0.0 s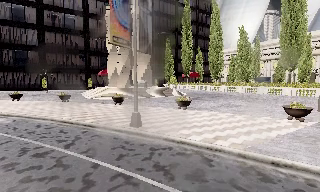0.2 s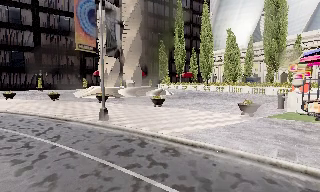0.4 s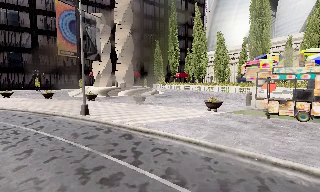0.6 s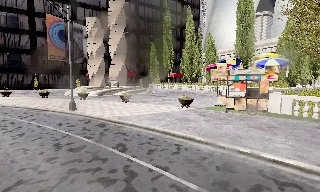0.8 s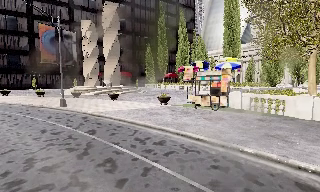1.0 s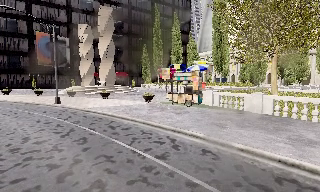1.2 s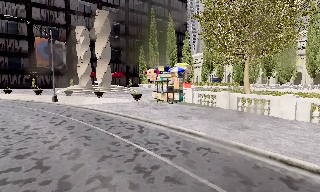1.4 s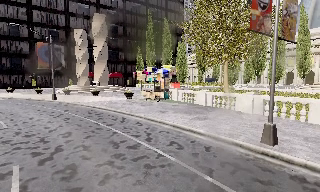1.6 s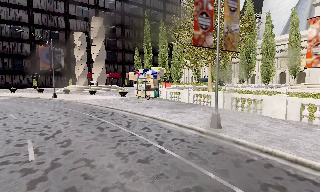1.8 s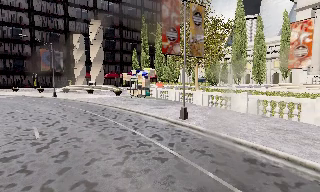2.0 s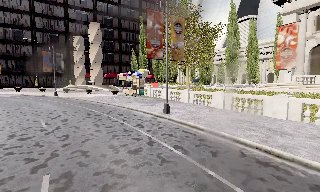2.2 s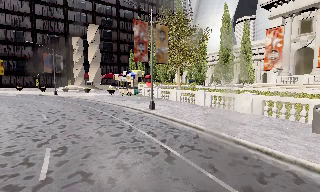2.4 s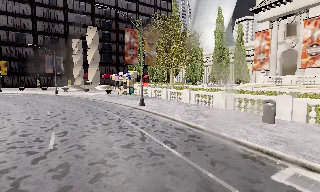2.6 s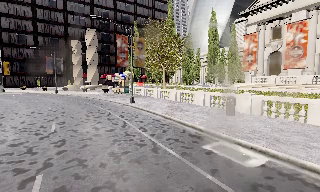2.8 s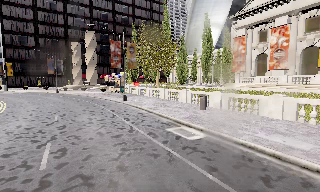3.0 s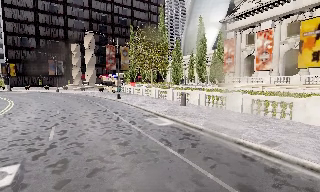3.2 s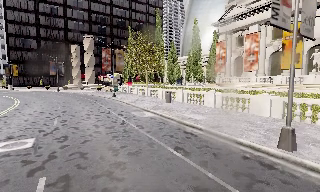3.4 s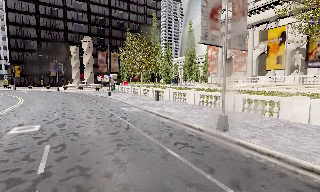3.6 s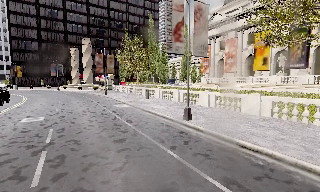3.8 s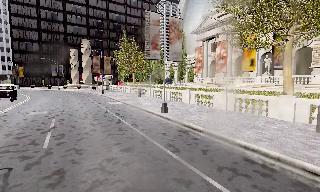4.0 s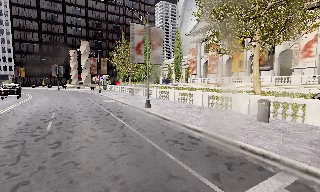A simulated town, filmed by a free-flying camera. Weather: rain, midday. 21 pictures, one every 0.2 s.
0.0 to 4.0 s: The camera travels backward and to its right, about 45 m, so what stands in front gets smaller.
The film runs backward here.
